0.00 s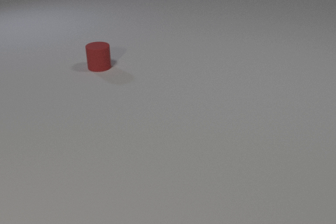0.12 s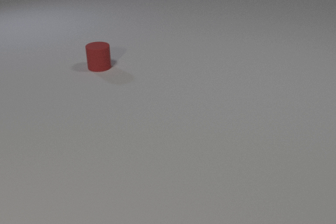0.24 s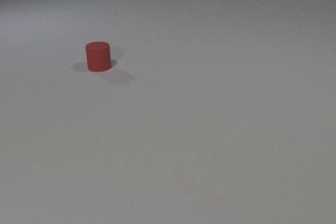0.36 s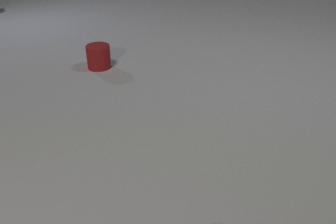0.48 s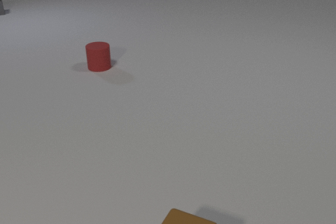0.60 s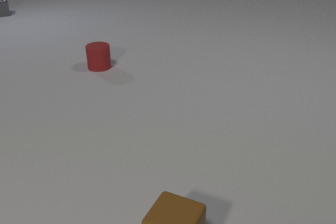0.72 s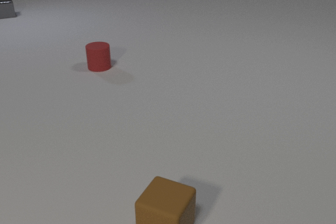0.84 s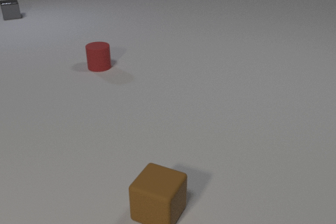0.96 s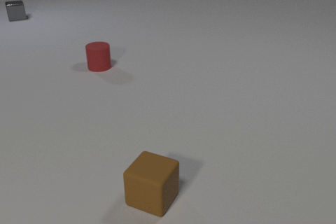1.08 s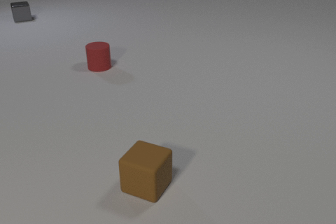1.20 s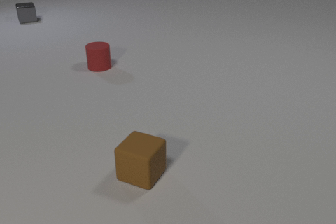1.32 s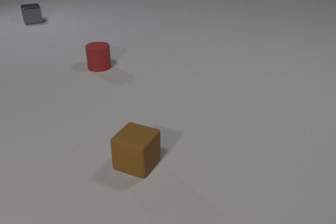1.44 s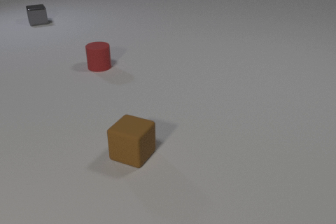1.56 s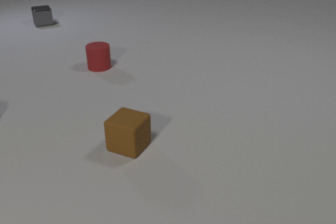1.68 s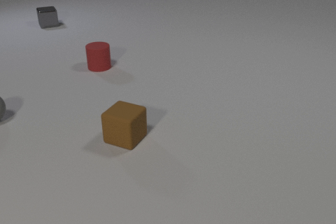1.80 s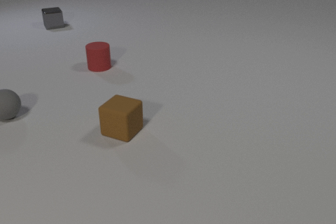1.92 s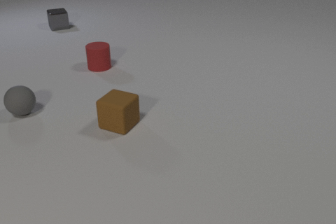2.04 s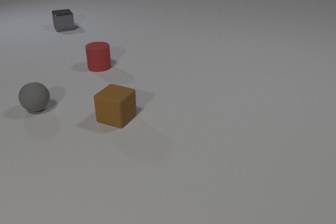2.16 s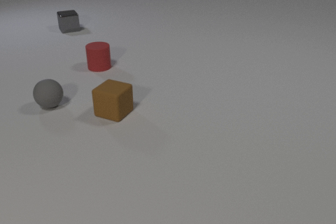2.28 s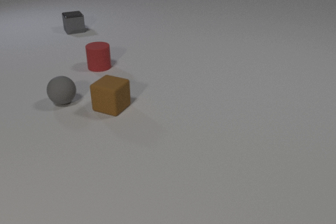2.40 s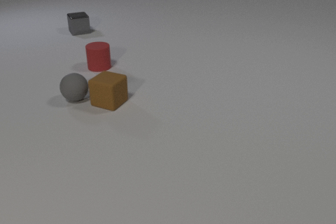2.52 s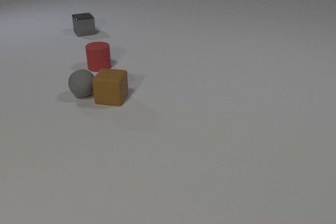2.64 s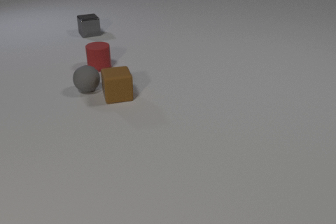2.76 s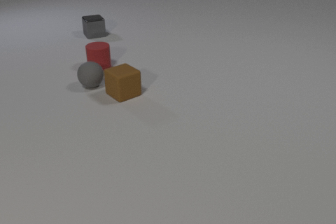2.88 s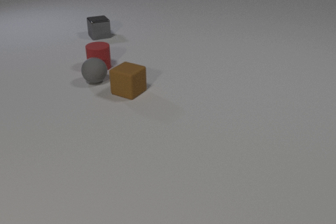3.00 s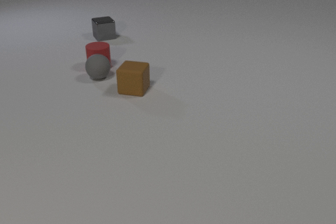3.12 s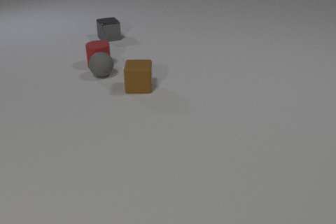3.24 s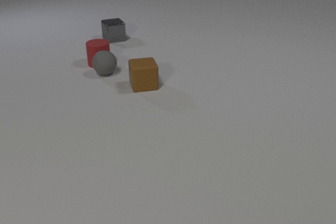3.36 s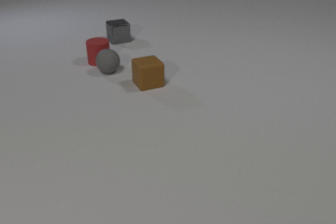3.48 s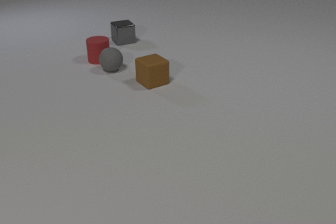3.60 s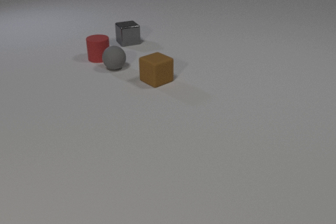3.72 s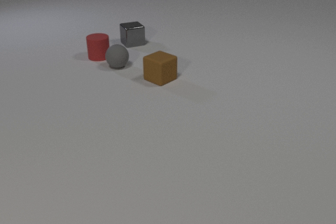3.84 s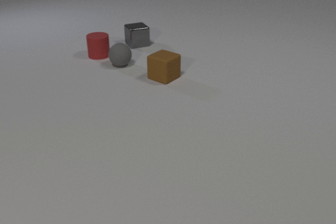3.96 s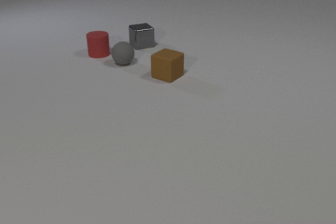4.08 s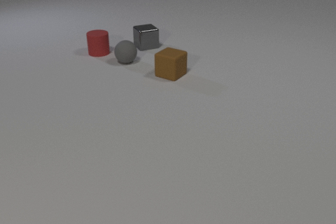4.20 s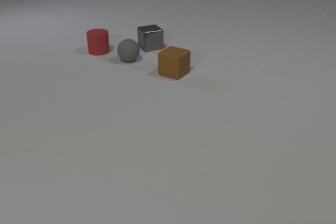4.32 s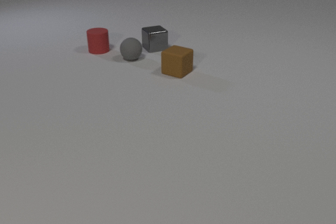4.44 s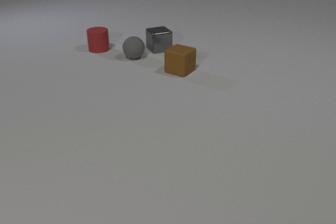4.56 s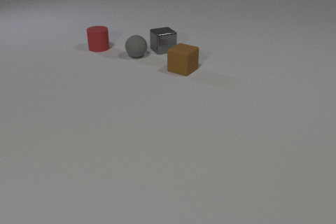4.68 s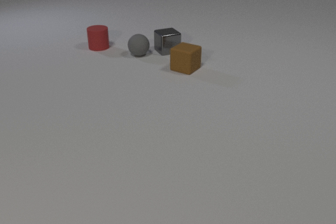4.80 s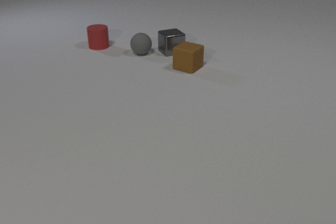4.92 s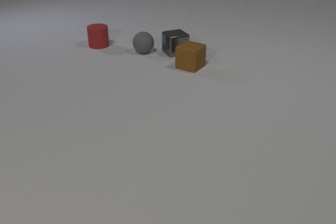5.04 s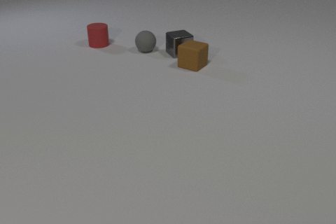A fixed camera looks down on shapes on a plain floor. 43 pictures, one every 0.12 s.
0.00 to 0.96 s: The brown rubber cube comes in at the bottom edge, slides away from the camera. The gray metal cube comes in at the left edge, slides toward the camera and to the right.
0.96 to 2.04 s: The brown rubber cube slides away from the camera. The gray rubber sphere comes in at the left edge, rolls to the right. The gray metal cube slides toward the camera and to the right.
2.04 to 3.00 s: The brown rubber cube slides away from the camera, spins so that its near face slides to the right, counterclockwise seen from above. The gray rubber sphere rolls to the right and away from the camera. The gray metal cube slides to the right and toward the camera. The brown rubber cube and the gray rubber sphere collide.
3.00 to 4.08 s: The brown rubber cube slides to the right and away from the camera, spins so that its near face slides to the right, counterclockwise seen from above. The gray rubber sphere rolls away from the camera and to the right. The red rubber cylinder slides away from the camera. The gray metal cube slides to the right and toward the camera. The gray rubber sphere and the red rubber cylinder collide.
4.08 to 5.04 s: The brown rubber cube slides away from the camera and to the right. The gray rubber sphere rolls away from the camera and to the right. The red rubber cylinder slides away from the camera. The gray metal cube slides to the right and toward the camera.
What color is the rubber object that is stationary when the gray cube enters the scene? red.
What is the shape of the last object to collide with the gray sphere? cylinder.
Are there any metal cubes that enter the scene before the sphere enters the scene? yes.
